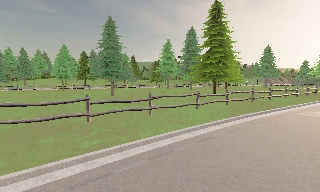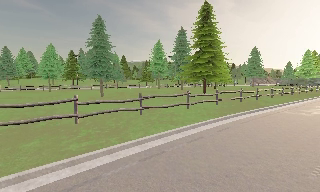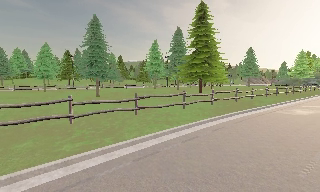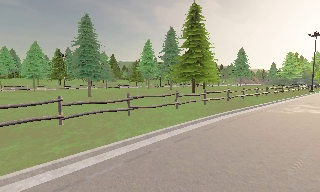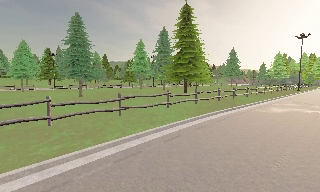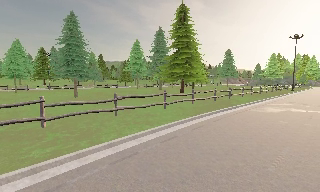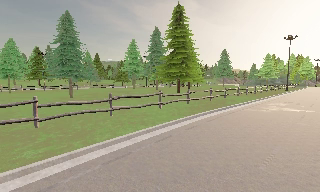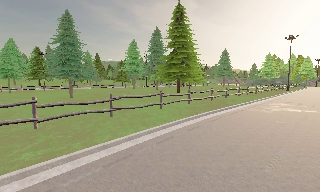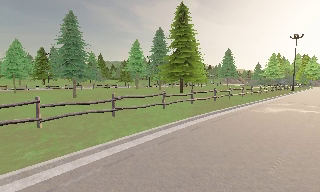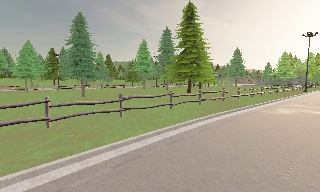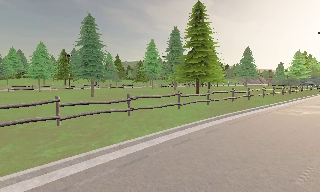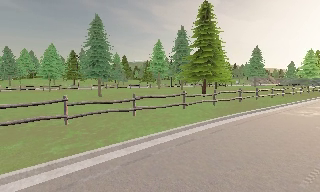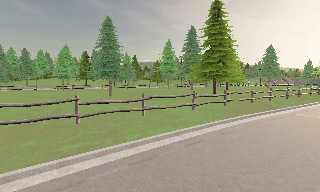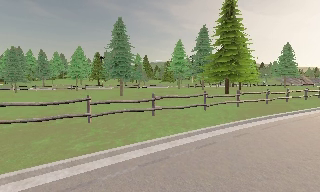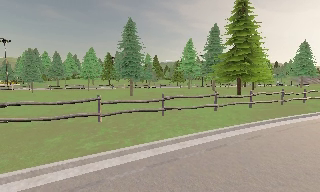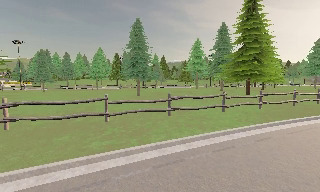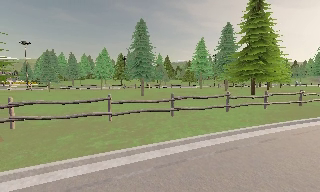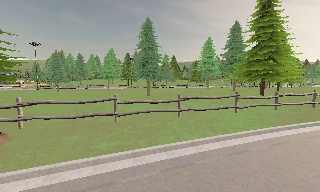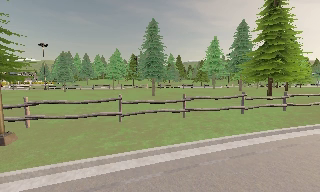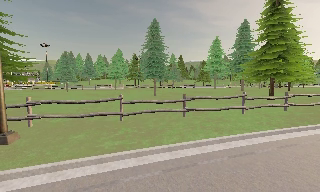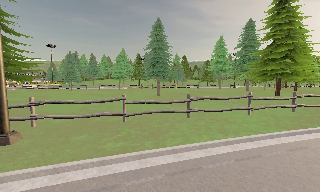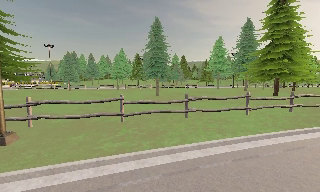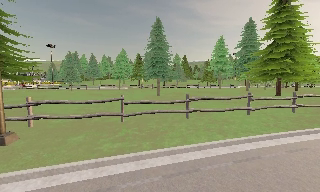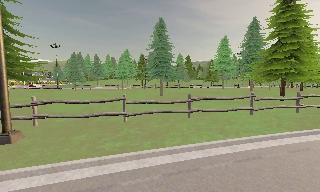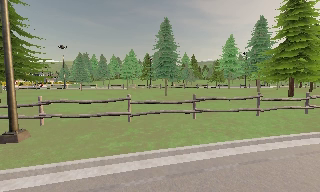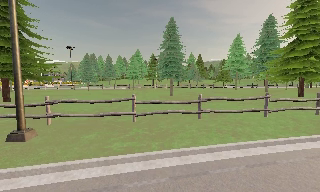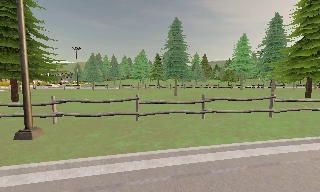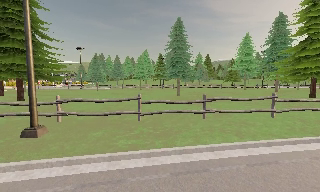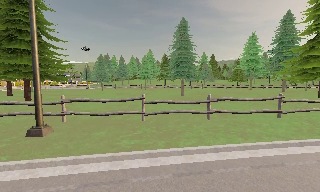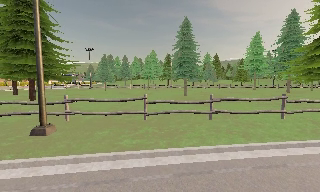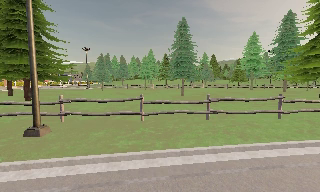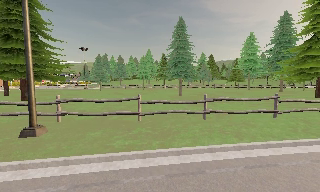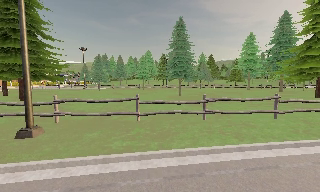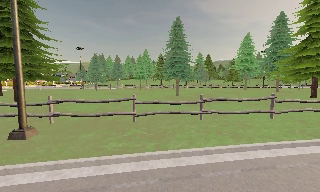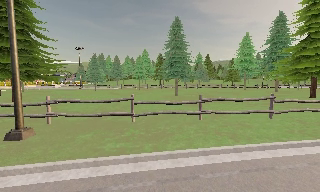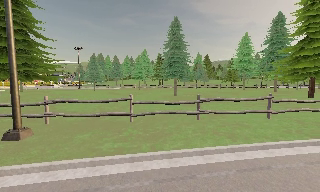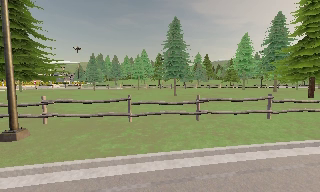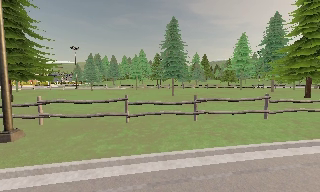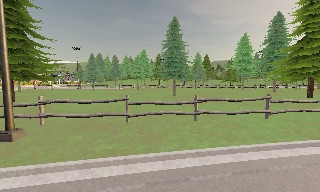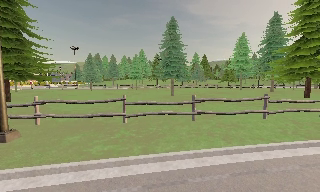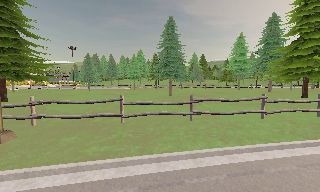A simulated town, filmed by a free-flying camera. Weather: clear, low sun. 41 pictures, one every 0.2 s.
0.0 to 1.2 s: The camera pans to its right, which is clockwise from overhead, by about 10 degrees.
1.2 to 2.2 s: The camera shifts only a little, or ends up much as it began.
2.2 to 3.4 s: The camera swings to its left by about 15 degrees, and the scene slides to the right.
3.4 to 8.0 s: The camera pans to its left, which is counterclockwise from overhead, by about 10 degrees. It travels to its right and forward, about 1 m.
The film runs forward here.
